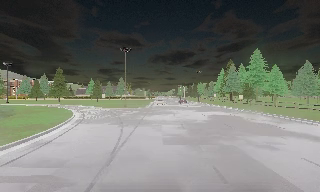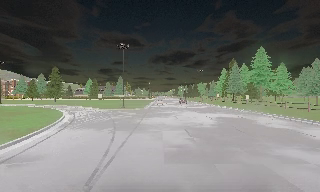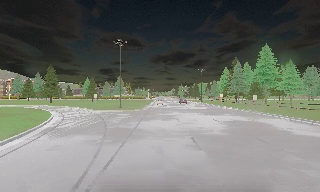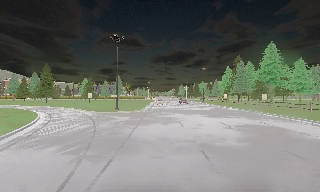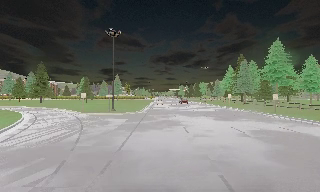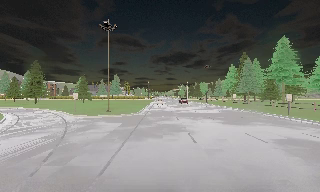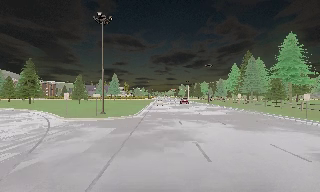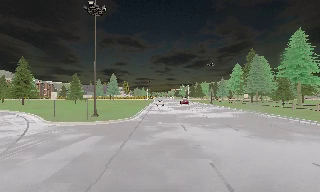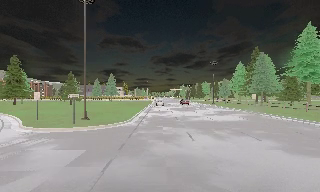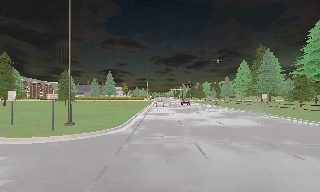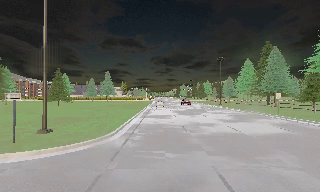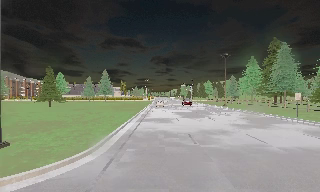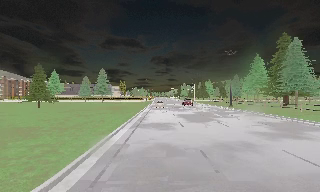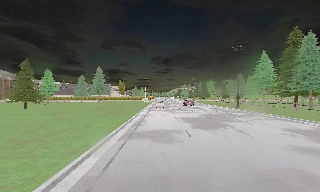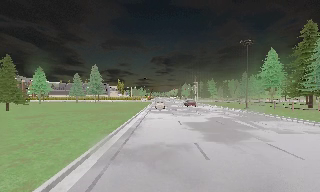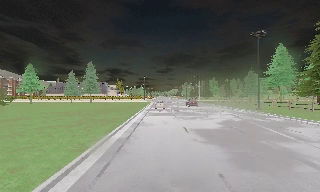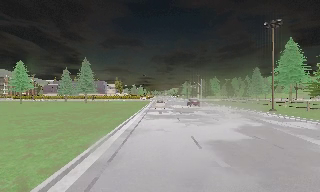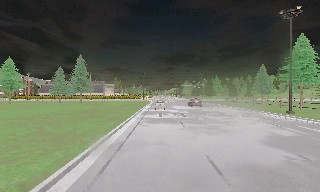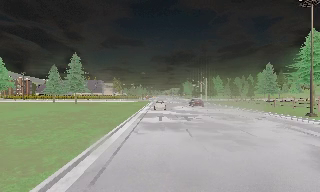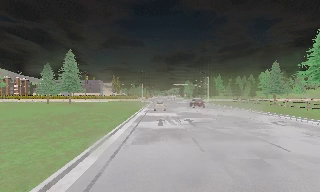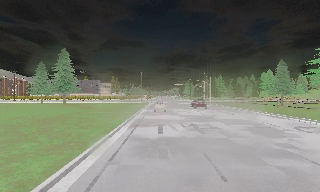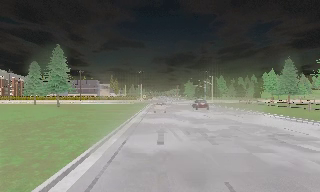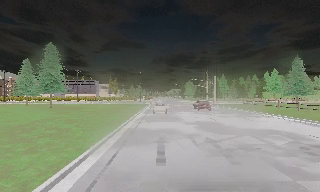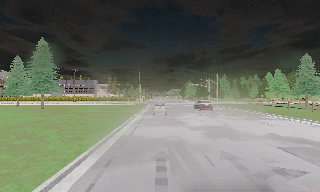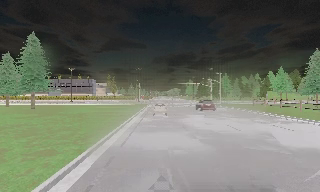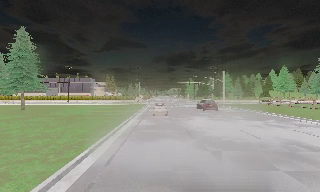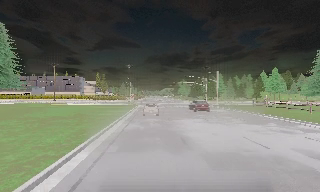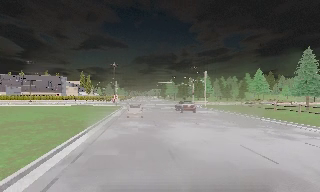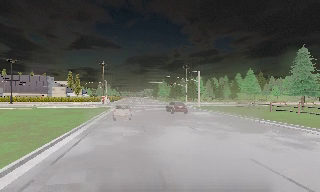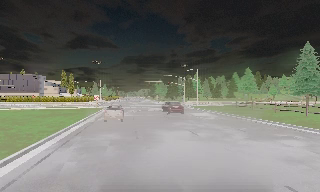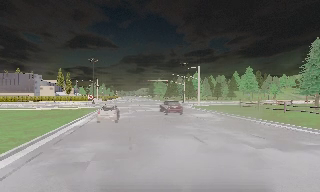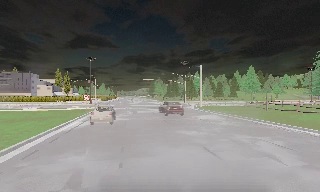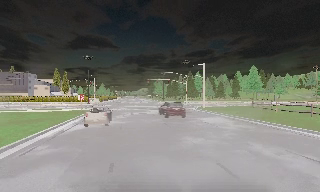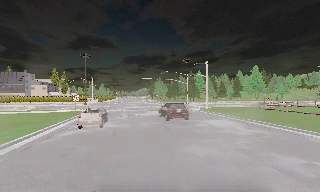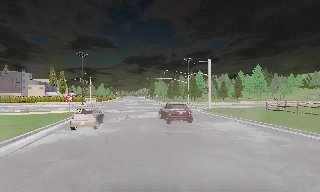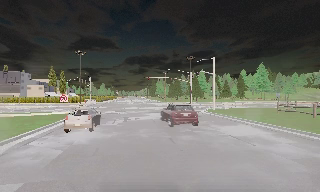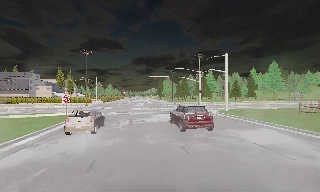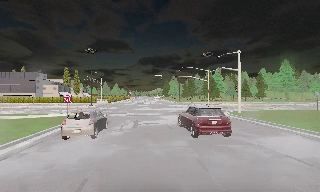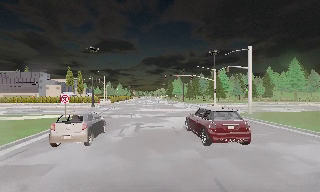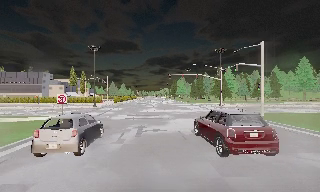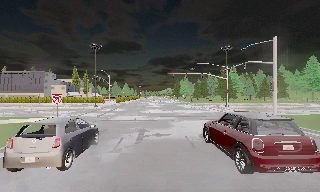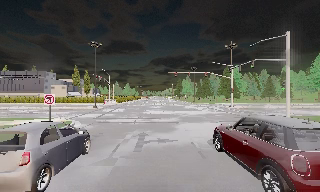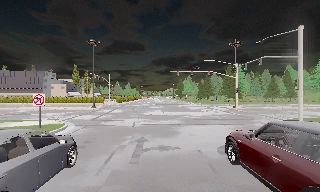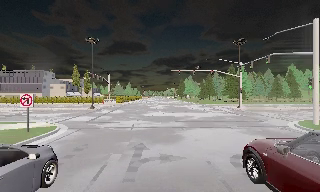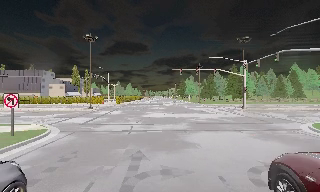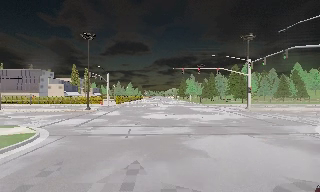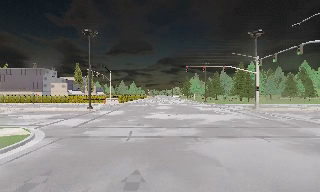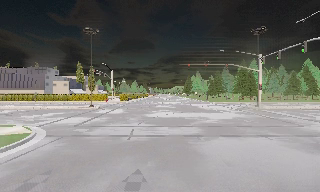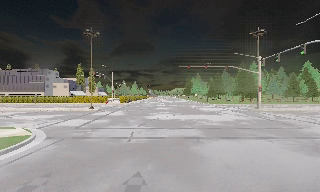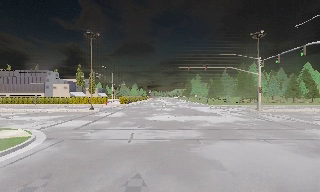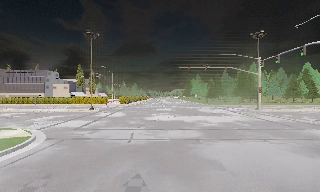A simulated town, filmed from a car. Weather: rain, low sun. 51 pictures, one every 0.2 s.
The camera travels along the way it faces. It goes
forward.
0.0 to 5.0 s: The camera travels forward, about 60 m, so what stands in front looms larger.
5.0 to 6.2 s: The camera pans to its right, which is clockwise from overhead, by about 10 degrees. It travels forward, about 11 m, so what stands in front looms larger.
6.2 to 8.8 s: The camera swings to its left by about 10 degrees, and the scene slides to the right. It travels forward, about 17 m, so what stands in front looms larger.
8.8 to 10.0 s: The camera travels forward, about 2 m, so what stands in front looms larger. It loses speed.
The film runs forward here.
